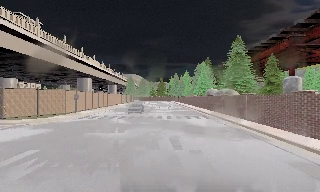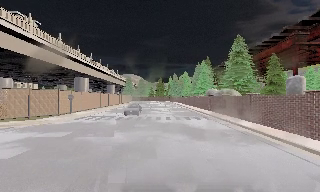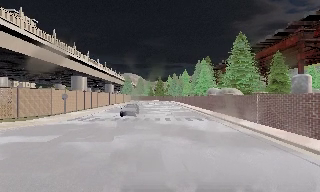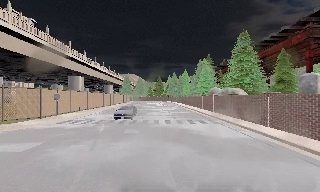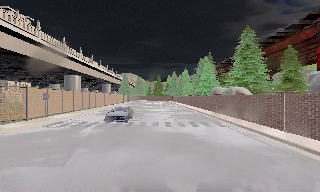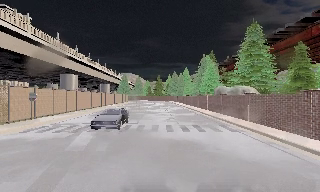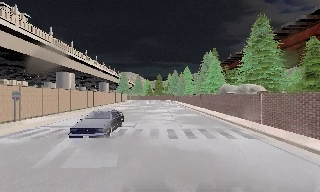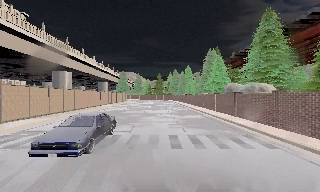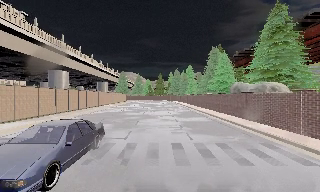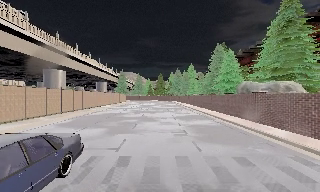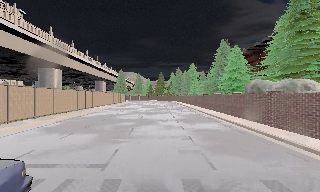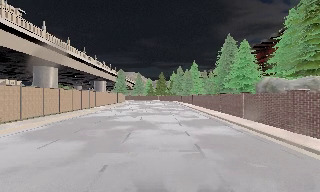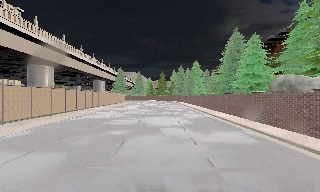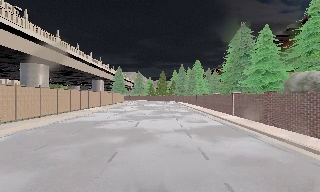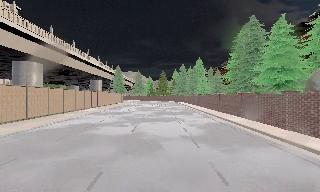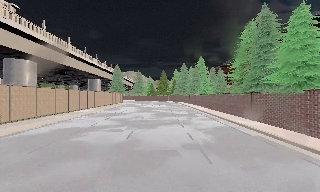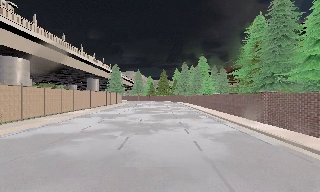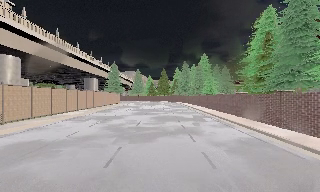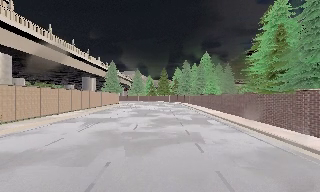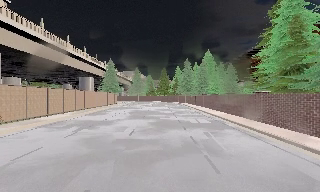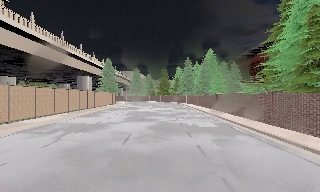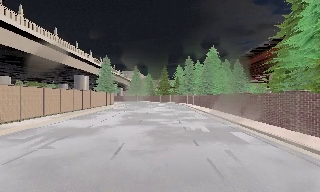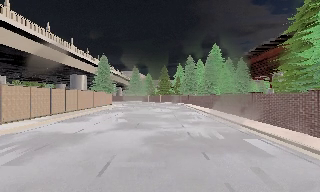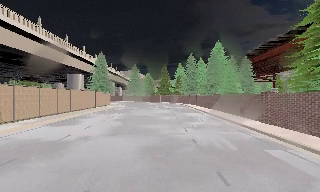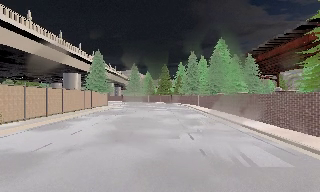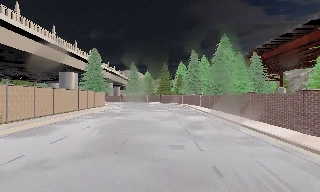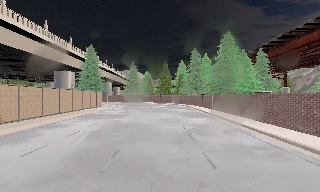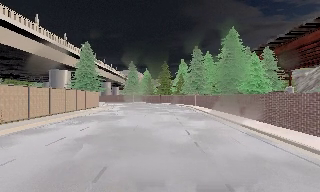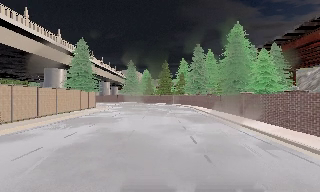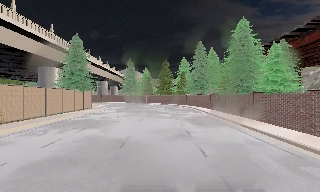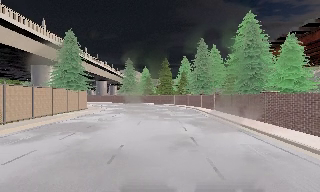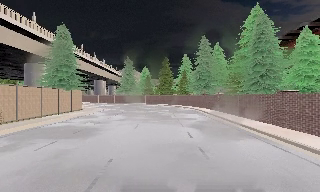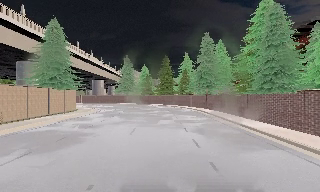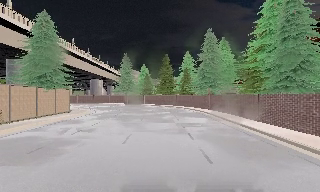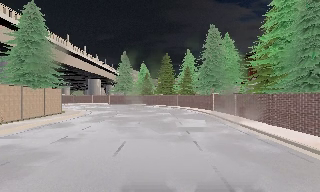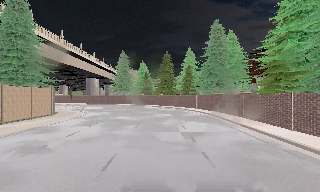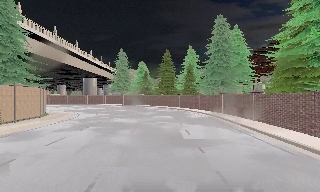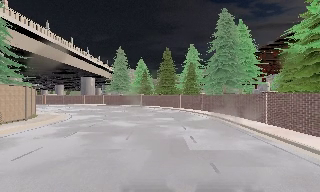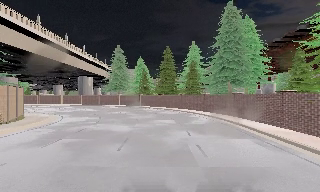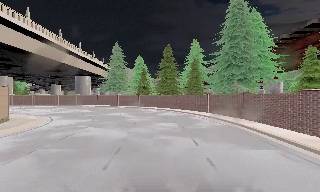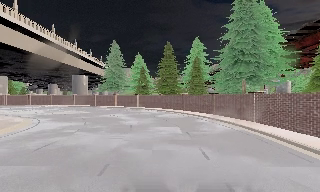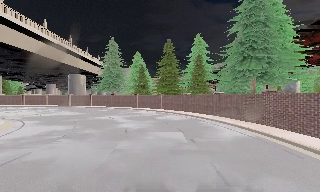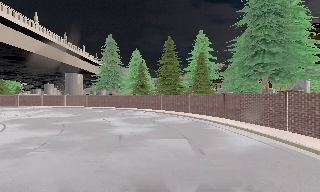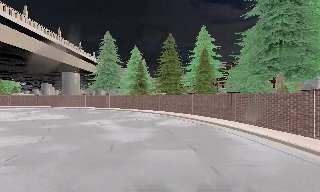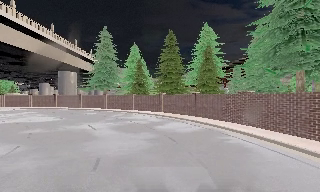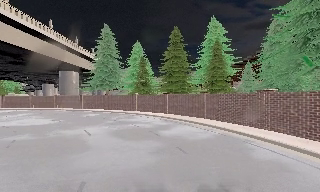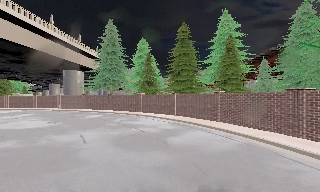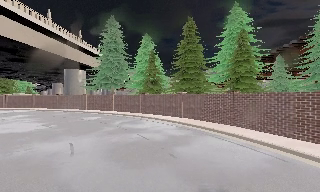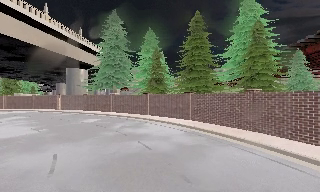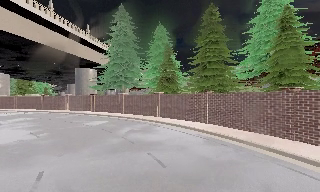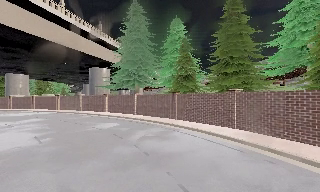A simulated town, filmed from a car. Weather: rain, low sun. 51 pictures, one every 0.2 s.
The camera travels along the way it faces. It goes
forward.
0.0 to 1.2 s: The camera travels forward, about 8 m, so what stands in front looms larger. It gains speed.
1.2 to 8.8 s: The camera travels forward, about 65 m, so what stands in front looms larger.
8.8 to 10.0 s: The camera pans to its left, which is counterclockwise from overhead, by about 15 degrees. It travels forward, about 10 m, so what stands in front looms larger.
The film runs forward here.
